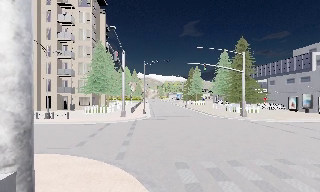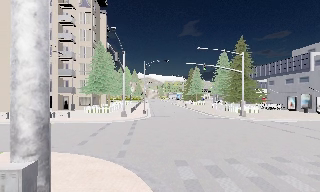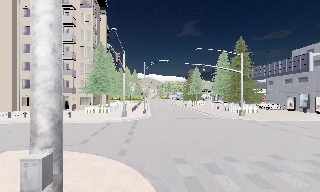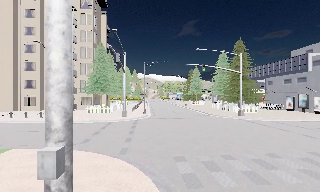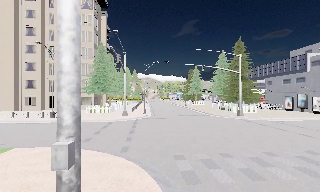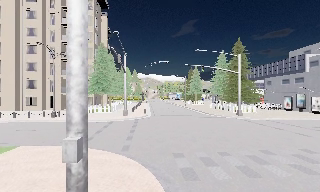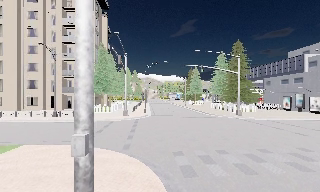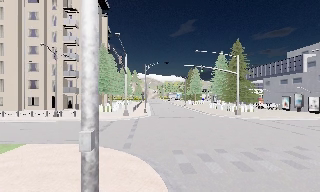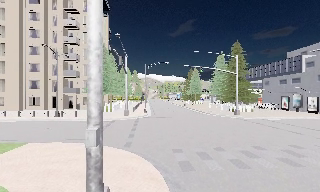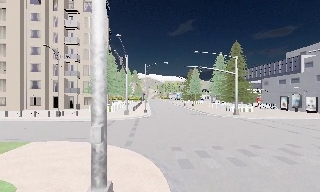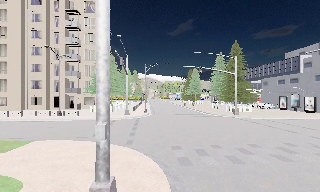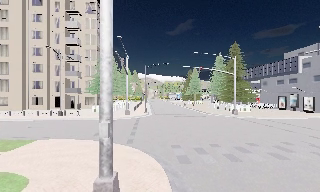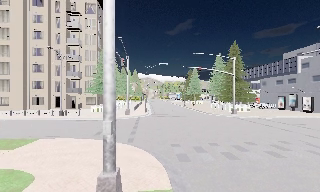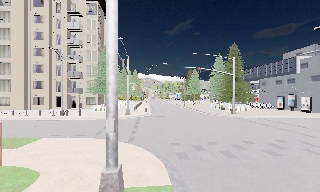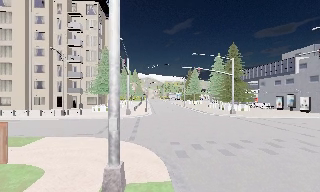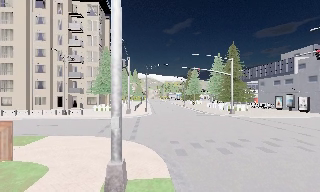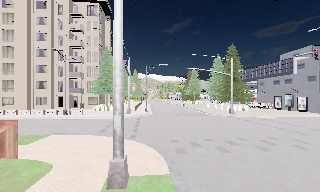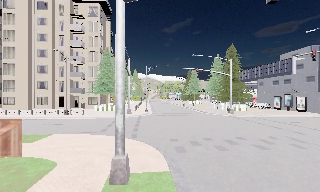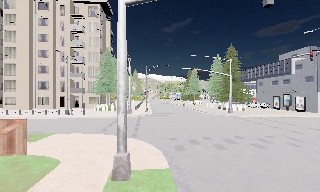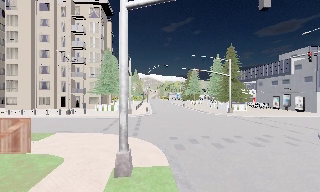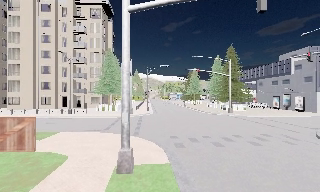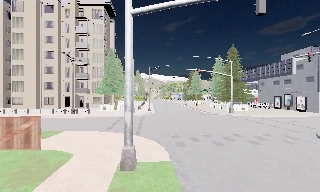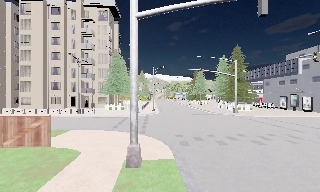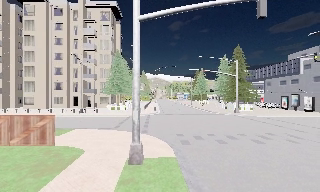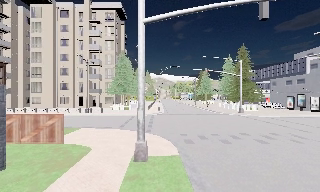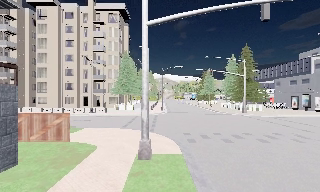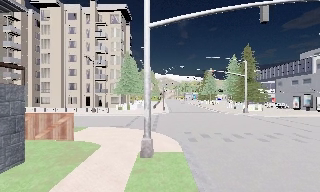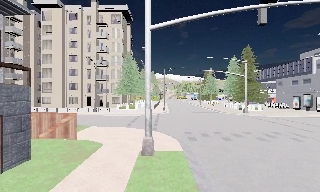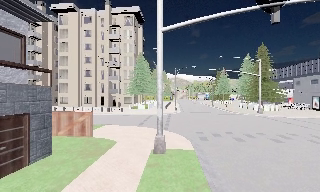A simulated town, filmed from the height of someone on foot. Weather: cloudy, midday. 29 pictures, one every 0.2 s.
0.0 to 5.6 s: The camera swings to its left by about 10 degrees, and the scene slides to the right. It travels backward, about 6 m, so what stands in front gets smaller.
The film runs backward here.
